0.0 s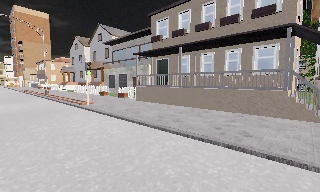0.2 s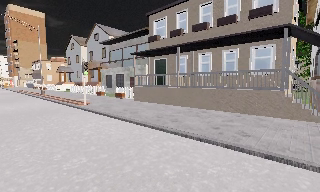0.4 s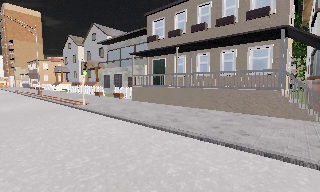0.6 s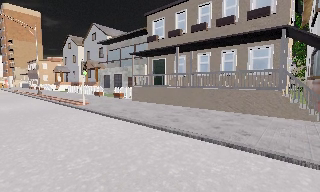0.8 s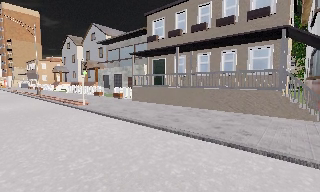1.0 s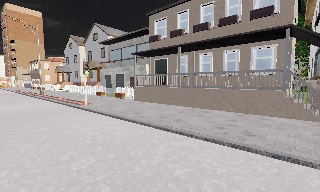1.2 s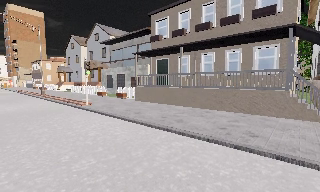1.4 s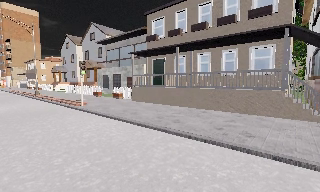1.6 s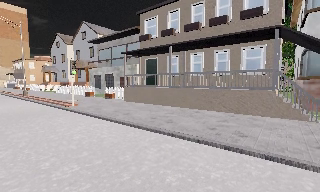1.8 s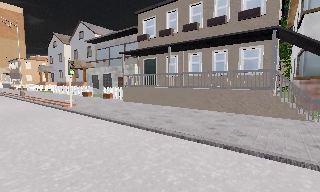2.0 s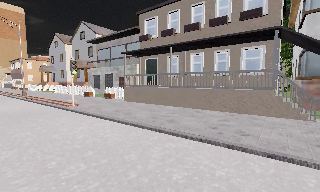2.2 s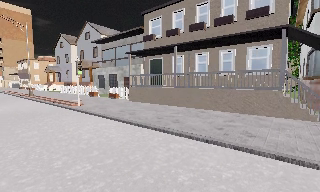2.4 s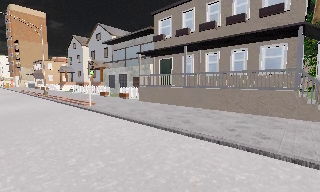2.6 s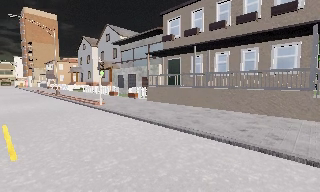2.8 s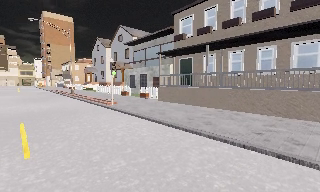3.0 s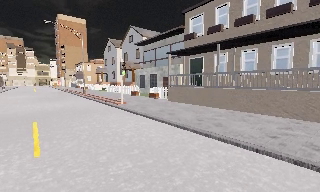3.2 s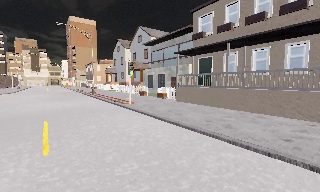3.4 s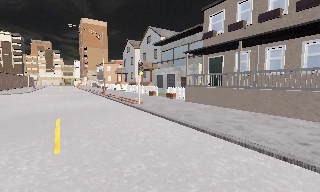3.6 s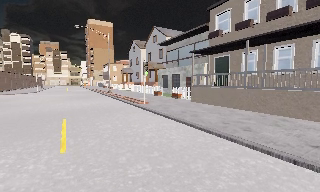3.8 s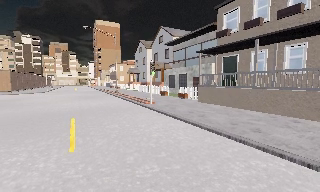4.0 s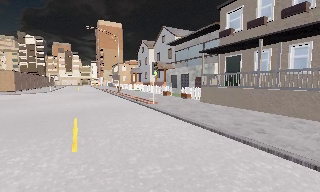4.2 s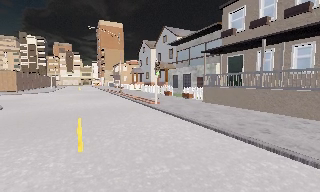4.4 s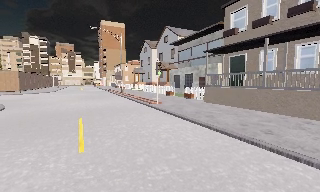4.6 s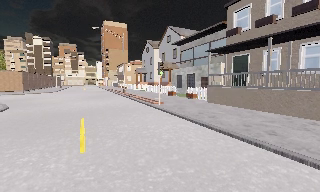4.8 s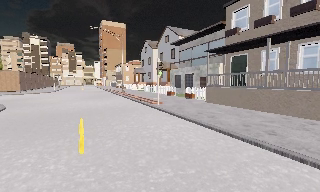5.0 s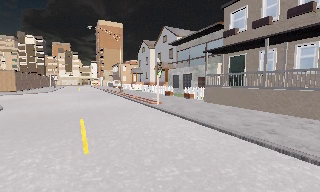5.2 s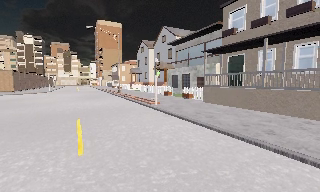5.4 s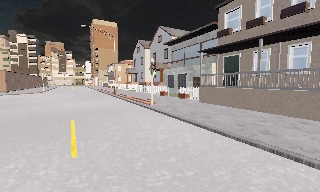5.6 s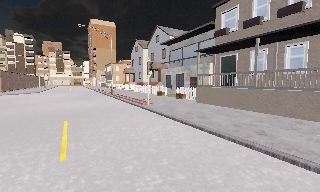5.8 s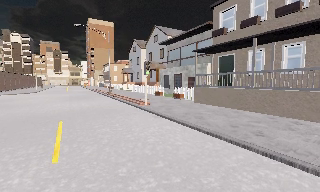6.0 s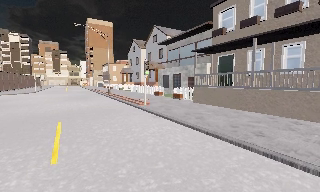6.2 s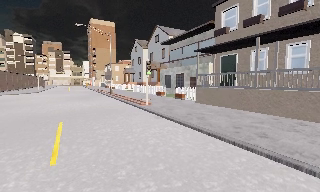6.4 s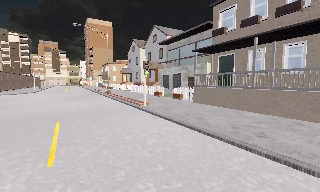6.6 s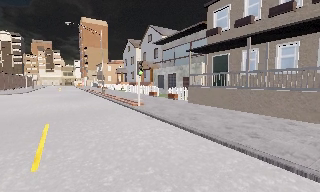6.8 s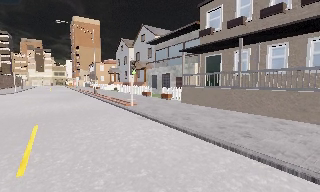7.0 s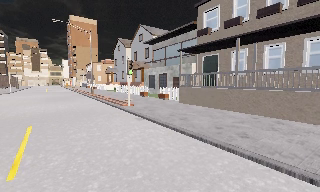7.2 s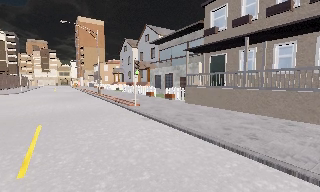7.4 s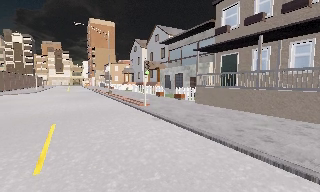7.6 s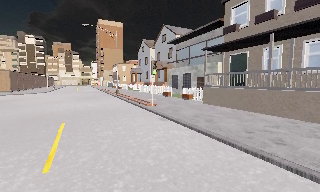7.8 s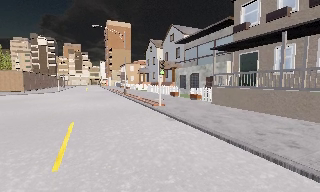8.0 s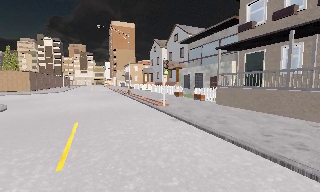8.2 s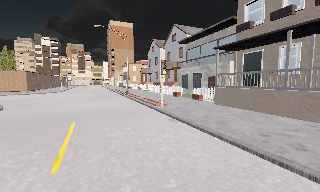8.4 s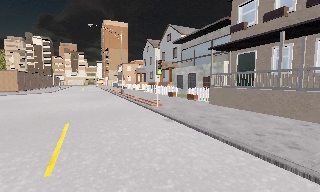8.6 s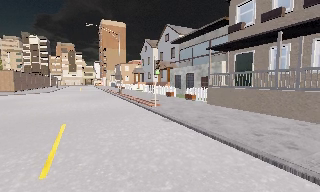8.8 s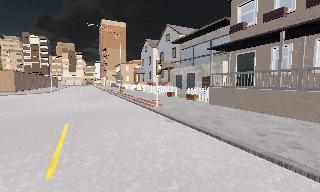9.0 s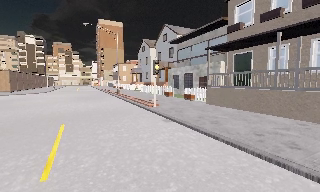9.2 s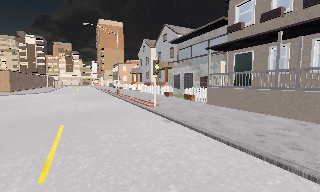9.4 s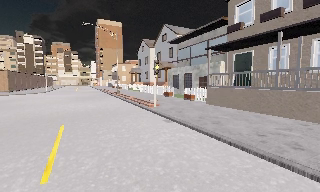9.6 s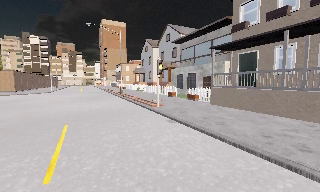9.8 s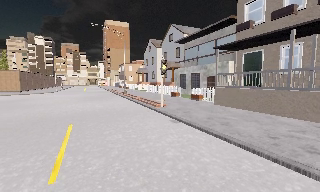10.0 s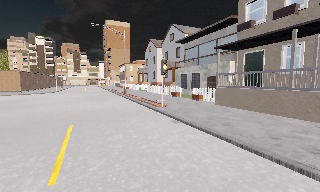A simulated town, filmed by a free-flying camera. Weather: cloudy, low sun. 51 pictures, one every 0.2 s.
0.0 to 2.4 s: The camera shifts only a little, or ends up much as it began.
2.4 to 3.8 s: The scene slides to the right, as the camera pans about 20 degrees to its left.
3.8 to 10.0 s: The camera travels forward, about 1.5 m, so what stands in front looms larger.
The film runs forward here.
